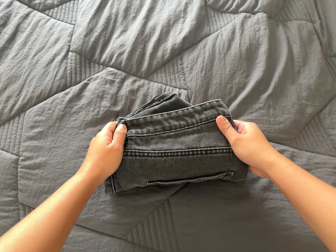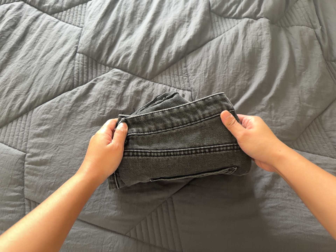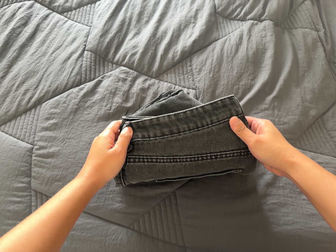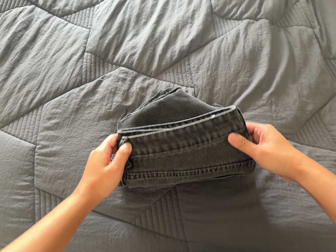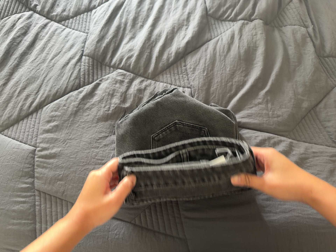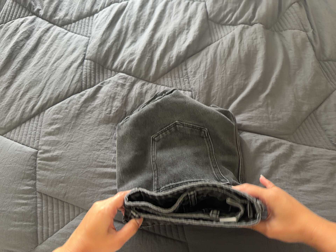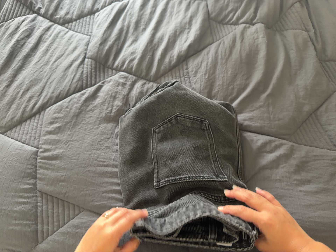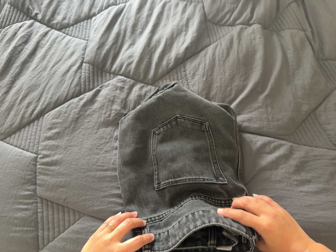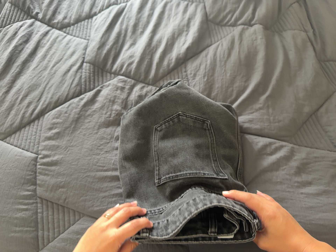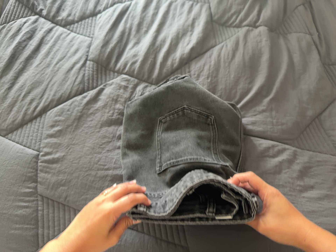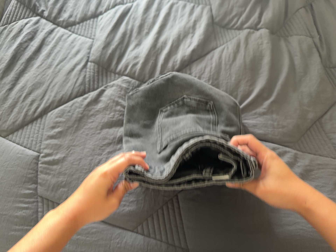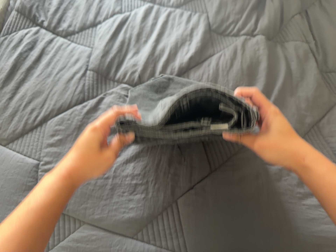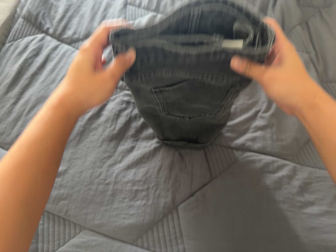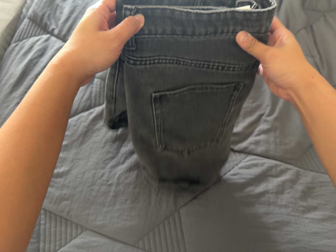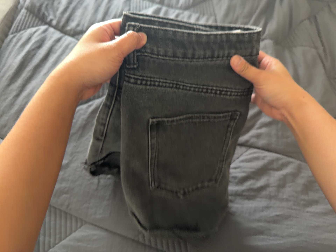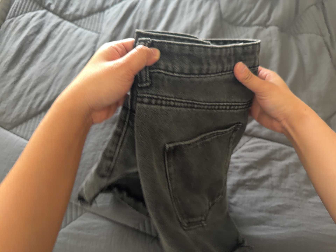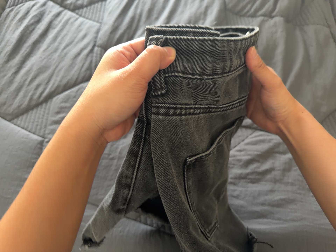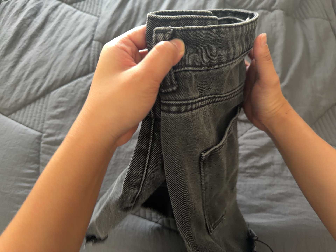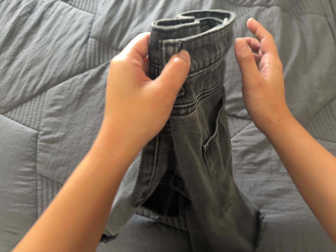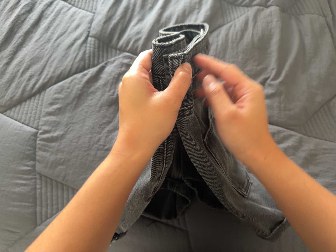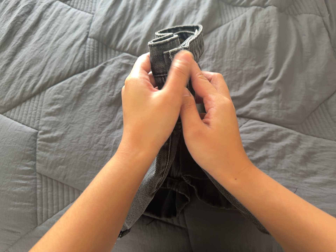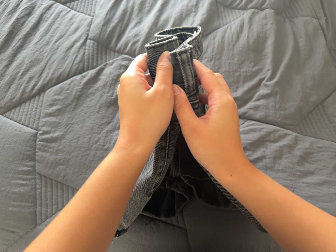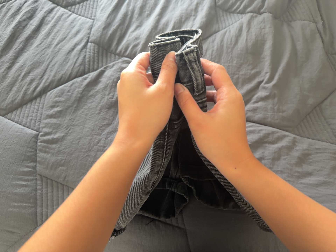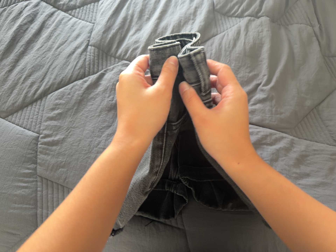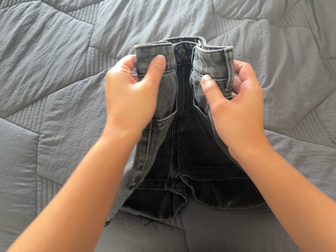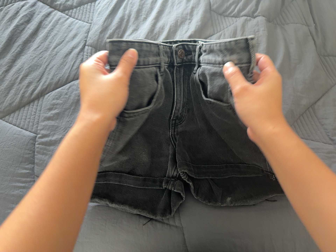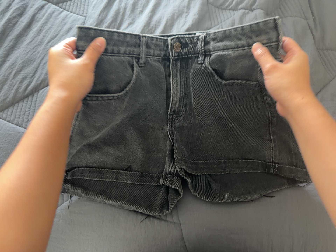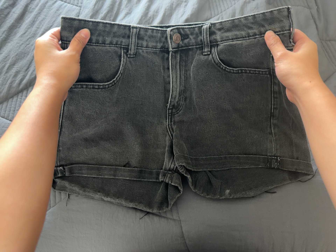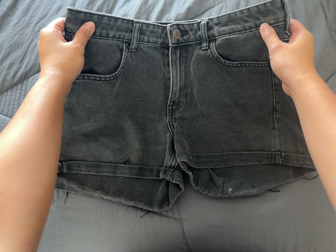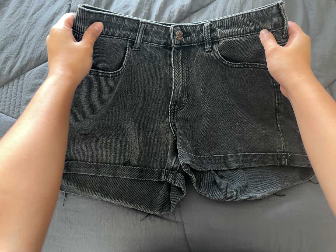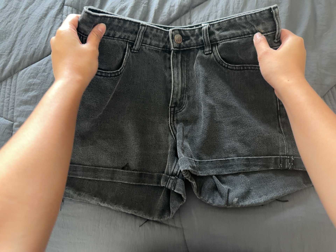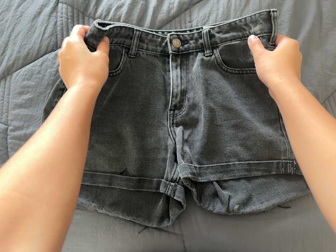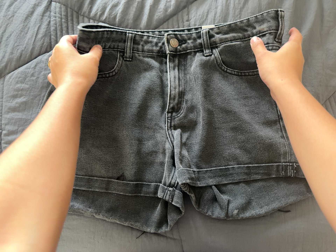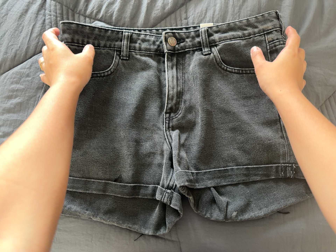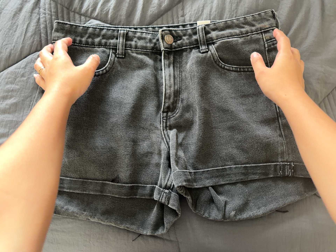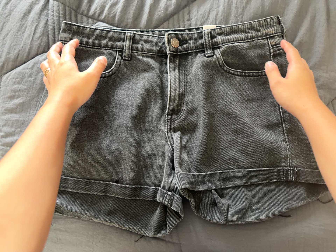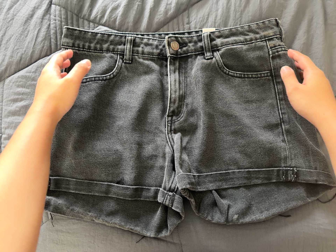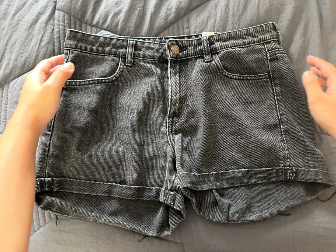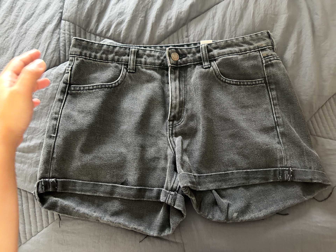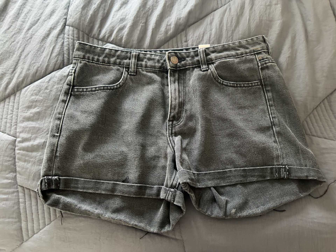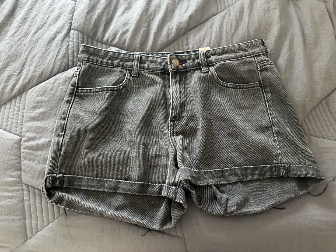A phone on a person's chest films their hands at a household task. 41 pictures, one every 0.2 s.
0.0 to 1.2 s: The camera travels toward the bottom of its view, about 7 cm.
1.2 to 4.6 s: The camera shifts only a little, or ends up much as it began.
4.6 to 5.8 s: The camera travels forward, about 7 cm, so what stands in front looms larger. Its aim tips toward the bottom of its view by about 10 degrees.
5.8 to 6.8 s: The camera travels toward the top of its view, about 9 cm.
6.8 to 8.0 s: The camera travels toward the bottom of its view and backward, about 8 cm. Its aim tips toward the top of its view by about 10 degrees.
The film runs backward here.
